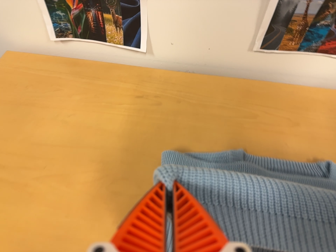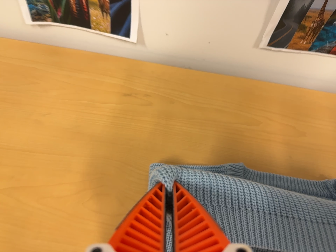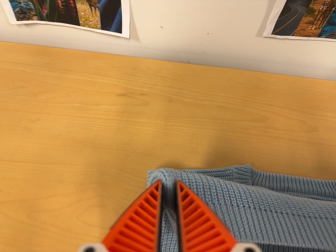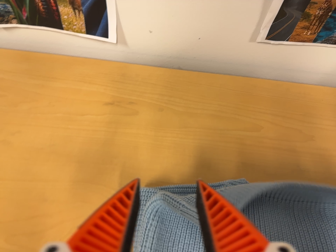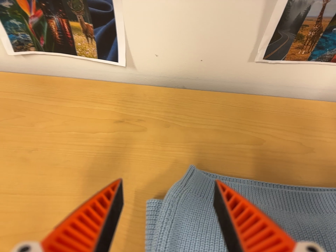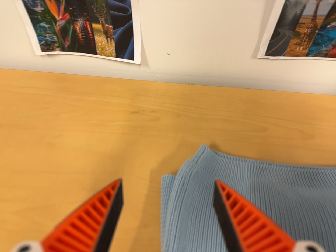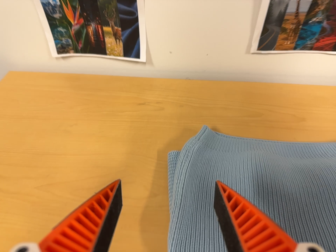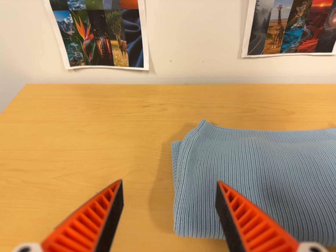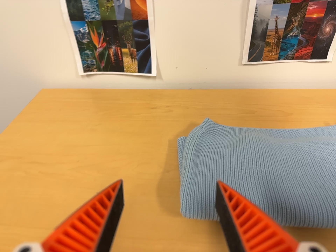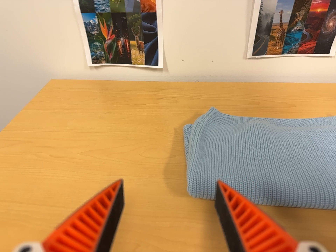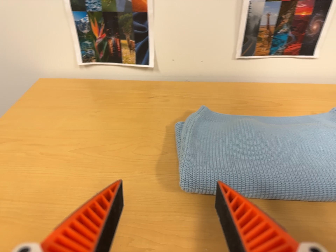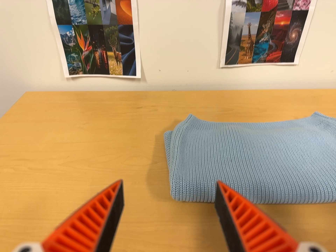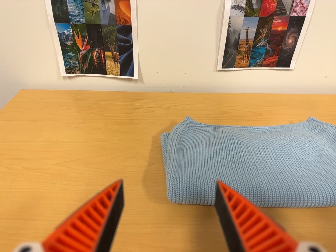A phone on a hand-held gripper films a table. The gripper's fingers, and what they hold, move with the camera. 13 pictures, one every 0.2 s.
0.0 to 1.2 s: The camera travels toward the bottom of its view, about 4 cm.
1.2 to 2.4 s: The camera travels toward the bottom of its view and backward, about 16 cm. Its aim tips toward the top of its view by about 10 degrees.
The film runs forward here.
